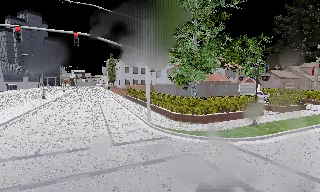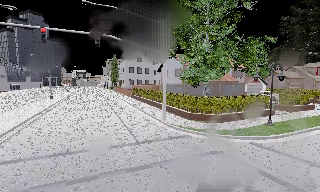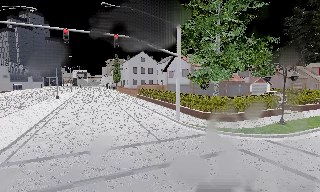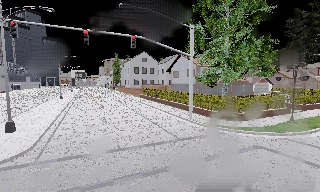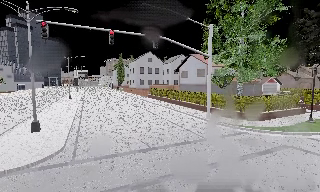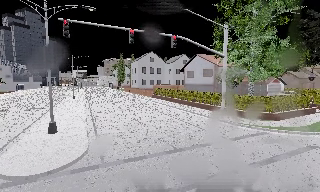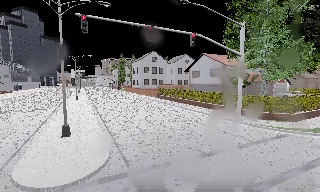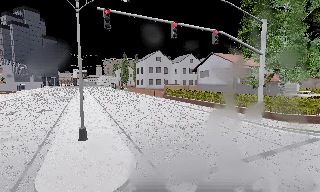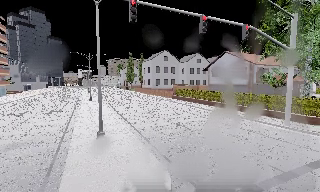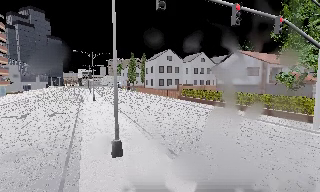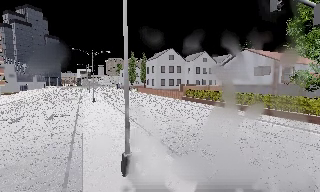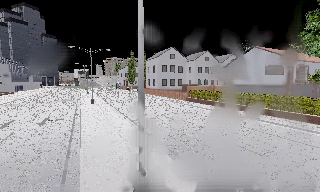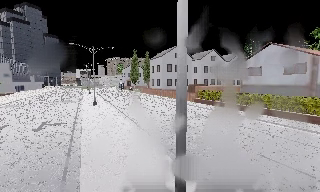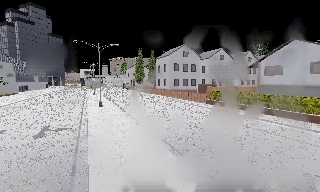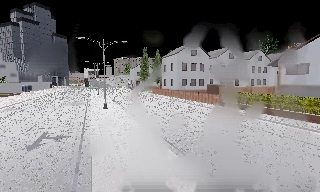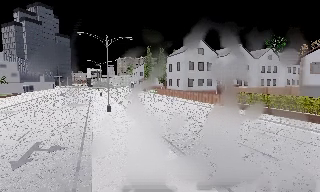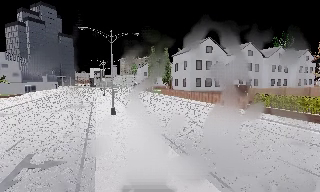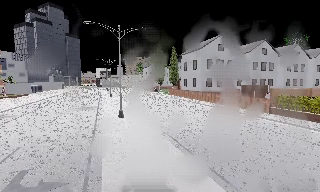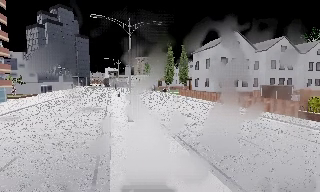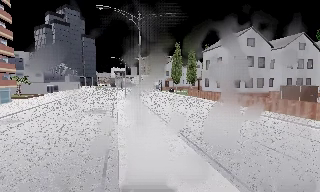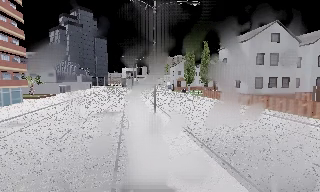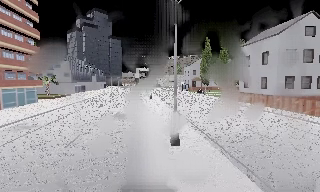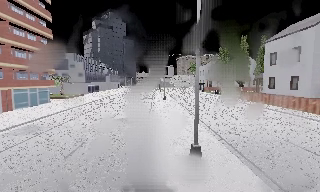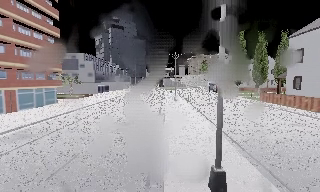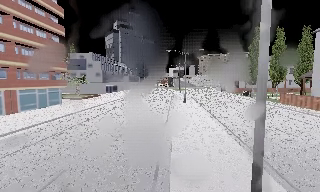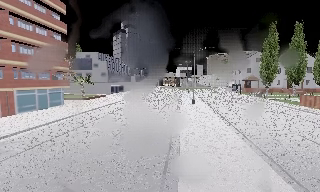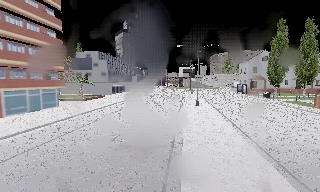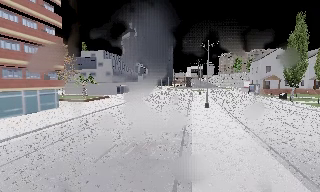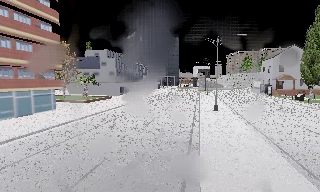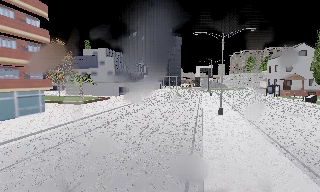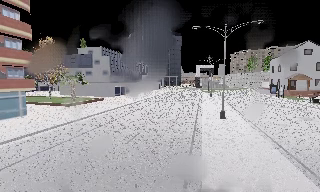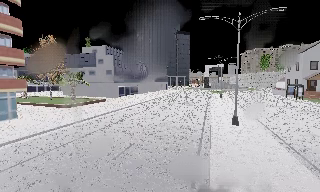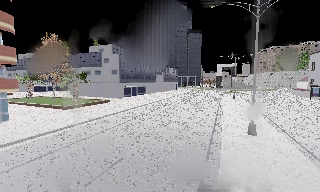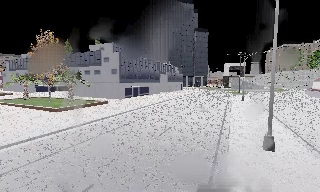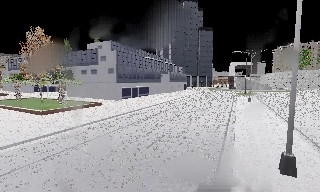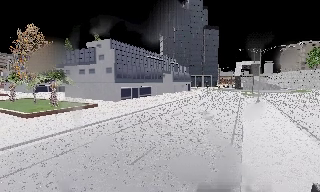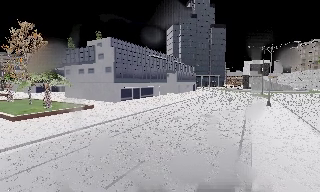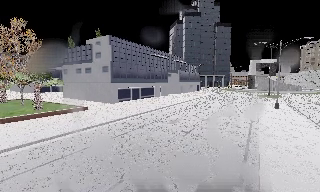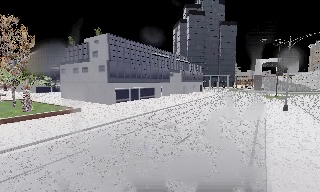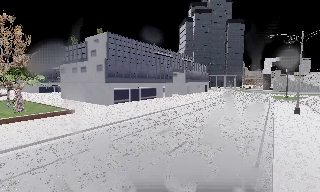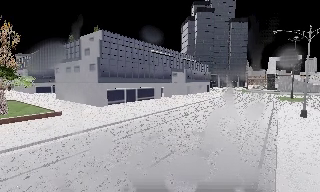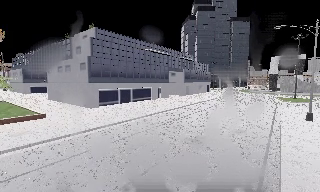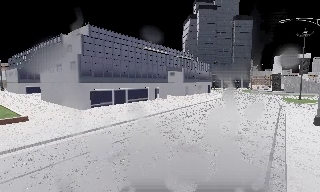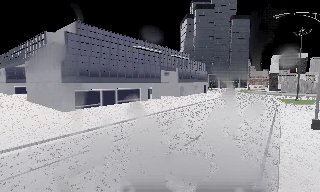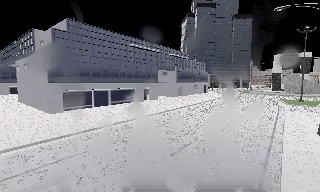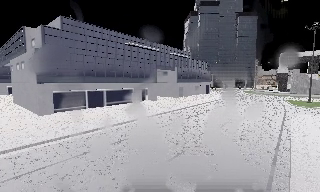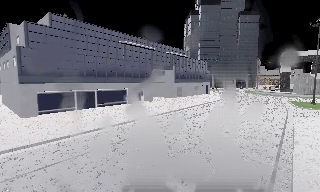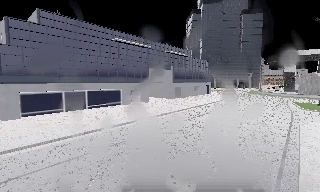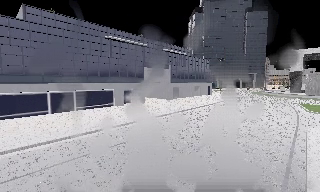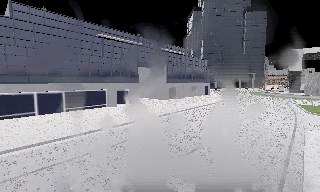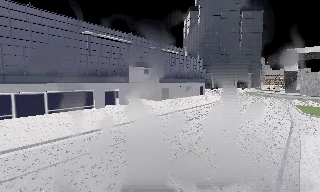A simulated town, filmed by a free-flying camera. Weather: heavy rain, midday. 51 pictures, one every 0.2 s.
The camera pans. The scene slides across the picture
to the right.
The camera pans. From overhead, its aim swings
counterclockwise.
0.0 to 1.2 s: The camera travels to its left, about 8 m, so close, fixed things drift to the right.
1.2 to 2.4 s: The camera travels forward and to its left, about 9 m, so what stands in front looms larger.
2.4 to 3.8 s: The scene slides to the right, as the camera pans about 10 degrees to its left. It travels forward and to its left, about 12 m, so what stands in front looms larger.
3.8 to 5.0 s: The camera pans to its left, which is counterclockwise from overhead, by about 25 degrees. It travels forward, about 10 m, so what stands in front looms larger.
5.0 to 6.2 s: The camera travels forward, about 11 m, so what stands in front looms larger.
6.2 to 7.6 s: The camera pans to its left, which is counterclockwise from overhead, by about 15 degrees. It travels forward and to its right, about 13 m, so what stands in front looms larger.
7.6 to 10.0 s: The camera travels forward and to its right, about 17 m, so what stands in front looms larger.
The film runs backward here.
